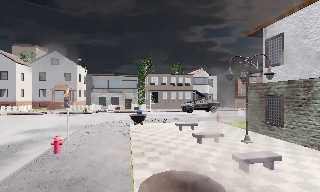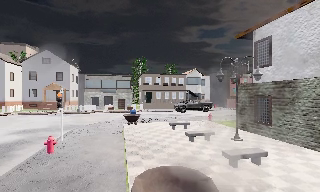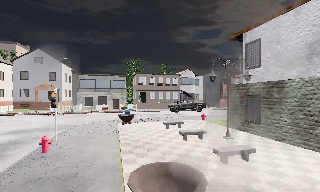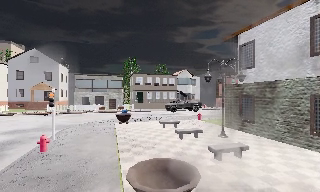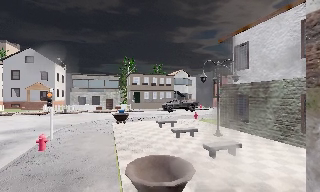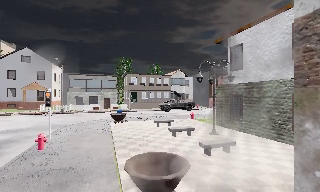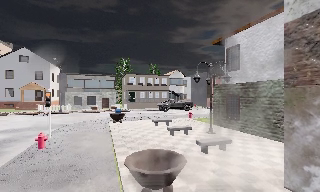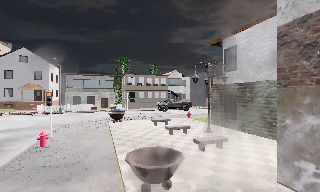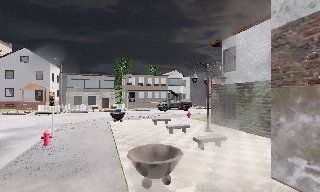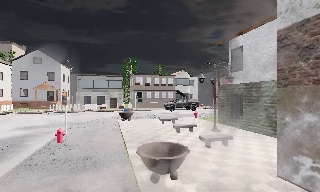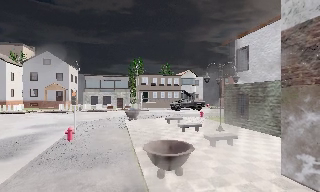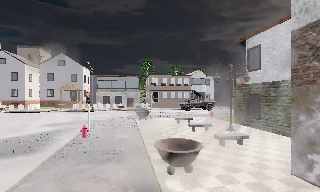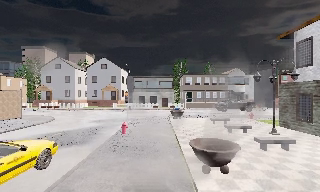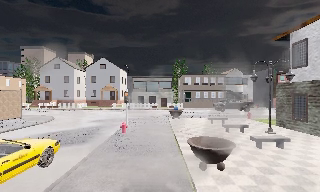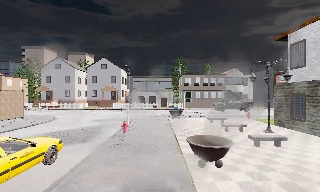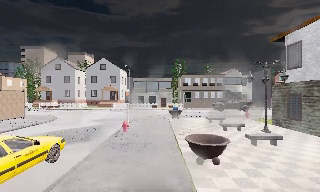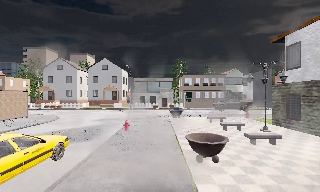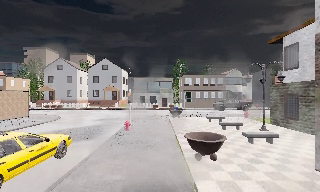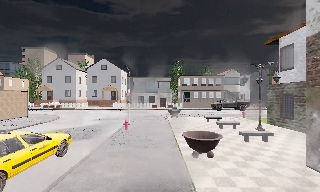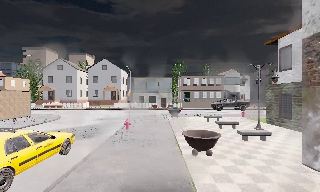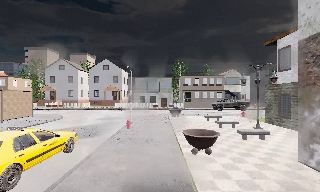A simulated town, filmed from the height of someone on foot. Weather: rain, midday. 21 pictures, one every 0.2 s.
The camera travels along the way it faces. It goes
backward.
0.0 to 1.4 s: The camera travels backward, about 1.5 m, so what stands in front gets smaller.
1.4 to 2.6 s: The camera pans to its left, which is counterclockwise from overhead, by about 20 degrees. It travels backward, about 1.5 m, so what stands in front gets smaller.
2.6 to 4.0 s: The camera travels backward, about 1.5 m, so what stands in front gets smaller.
The film runs backward here.
